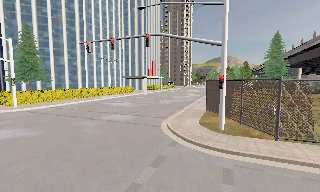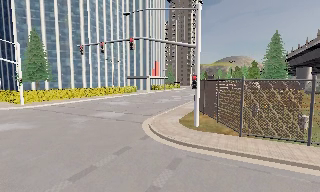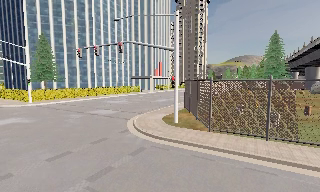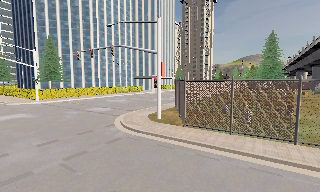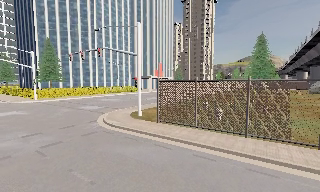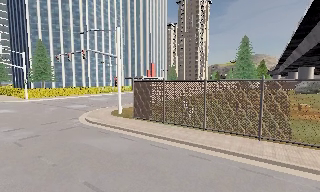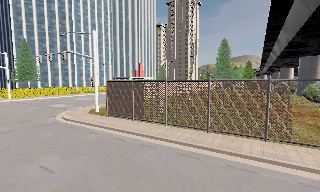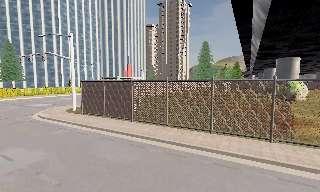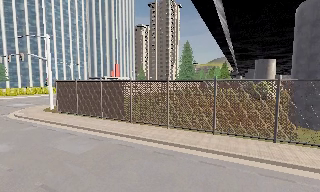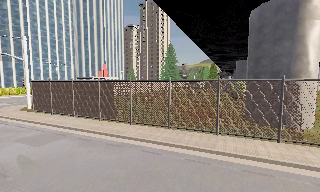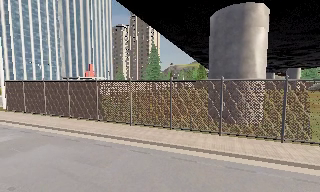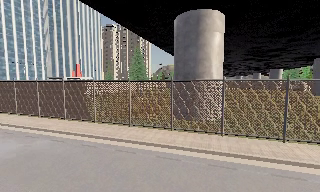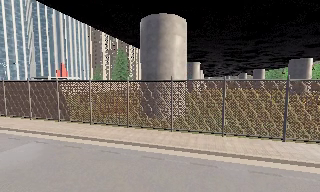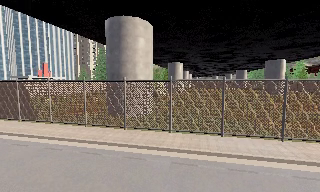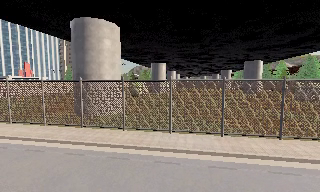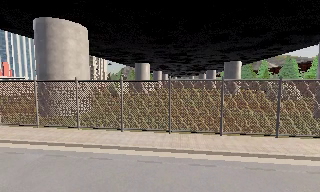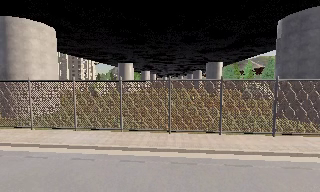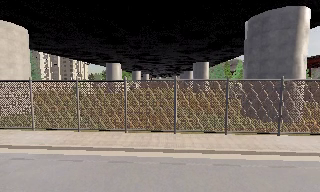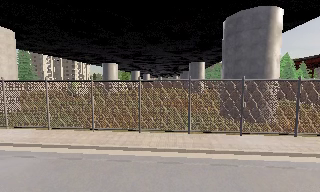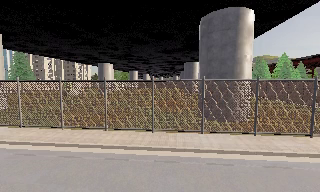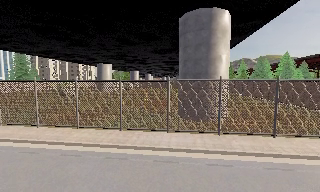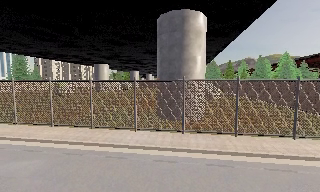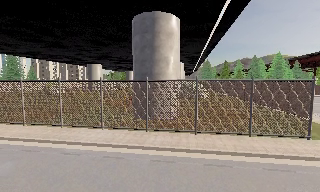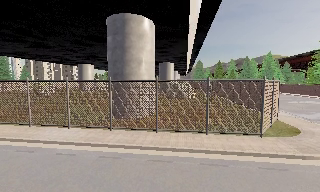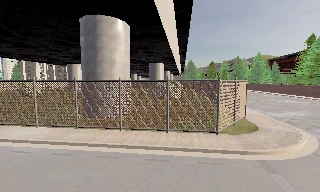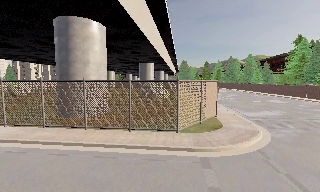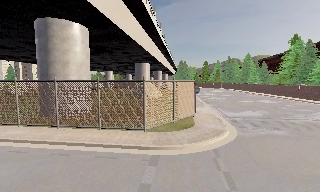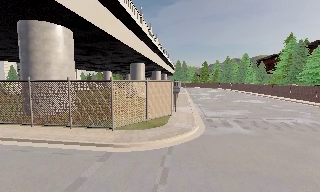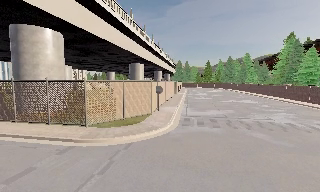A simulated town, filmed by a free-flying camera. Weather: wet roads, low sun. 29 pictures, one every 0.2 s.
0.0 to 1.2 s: The camera travels to its right and backward, about 13 m, so close, fixed things drift to the left.
1.2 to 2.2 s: The camera pans to its right, which is clockwise from overhead, by about 10 degrees. It travels to its right and backward, about 11 m, so close, fixed things drift to the left.
2.2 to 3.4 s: The camera pans to its right, which is clockwise from overhead, by about 15 degrees. It travels to its right, about 14 m, so close, fixed things drift to the left.
3.4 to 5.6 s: The camera travels to its right, about 25 m, so close, fixed things drift to the left.
The film runs backward here.
